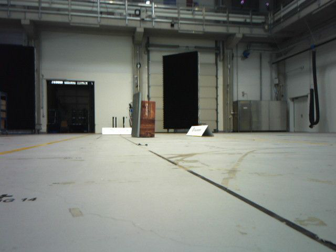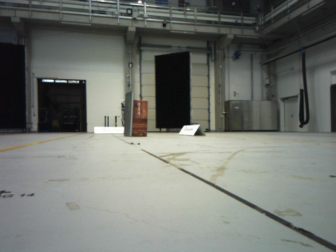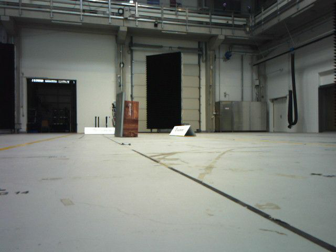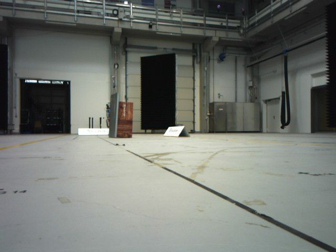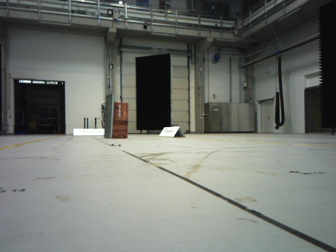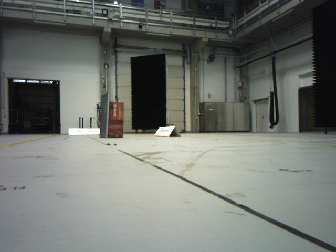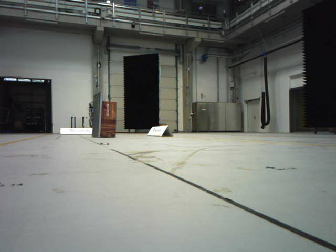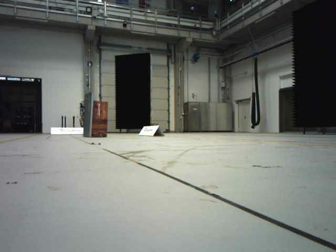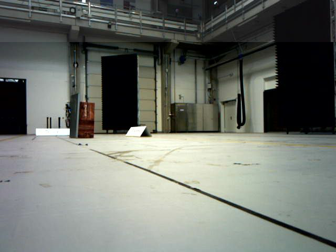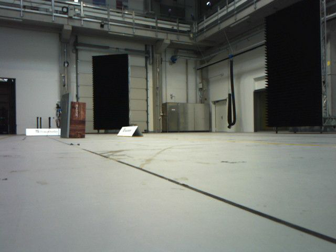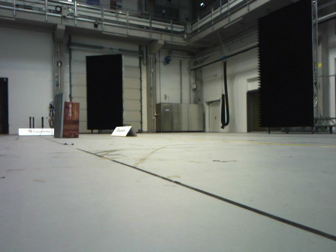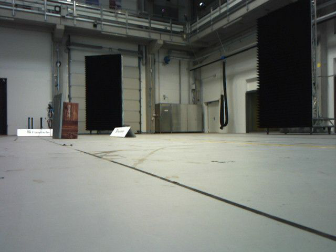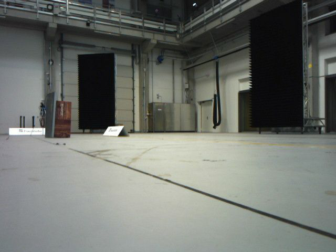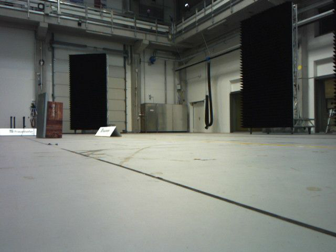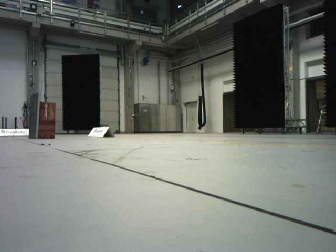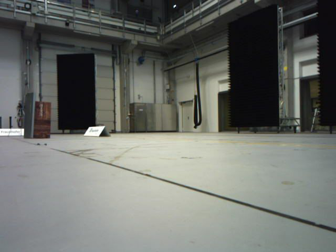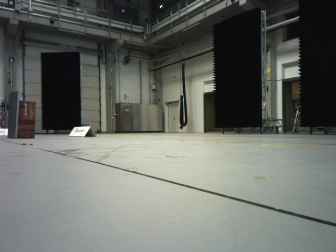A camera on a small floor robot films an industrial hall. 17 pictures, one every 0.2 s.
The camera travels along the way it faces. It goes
backward.
0.0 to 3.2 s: The scene slides to the left, as the camera pans about 20 degrees to its right. It travels backward, about 0.6 m, so what stands in front gets smaller.
The film runs backward here.
